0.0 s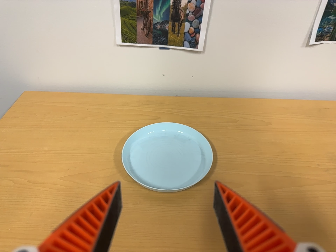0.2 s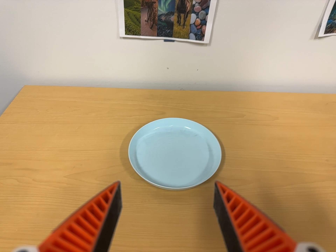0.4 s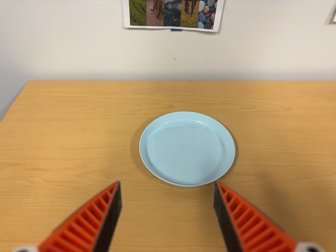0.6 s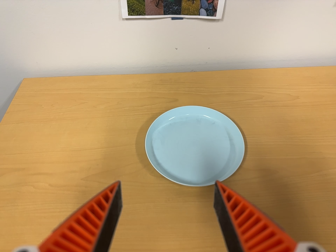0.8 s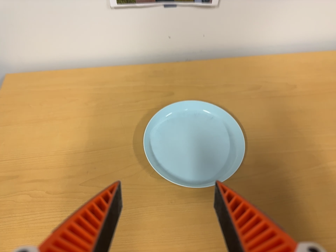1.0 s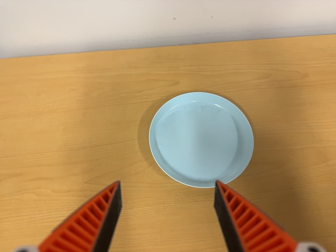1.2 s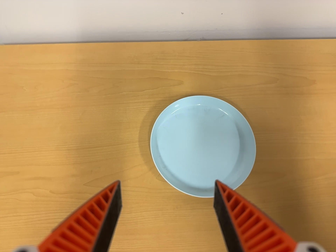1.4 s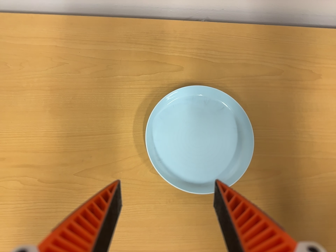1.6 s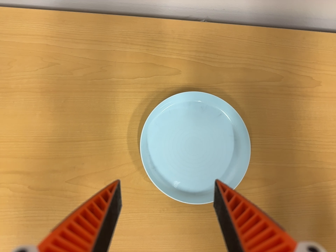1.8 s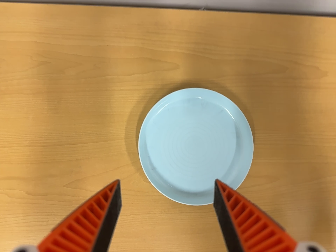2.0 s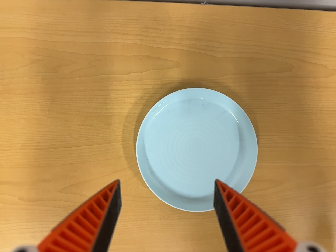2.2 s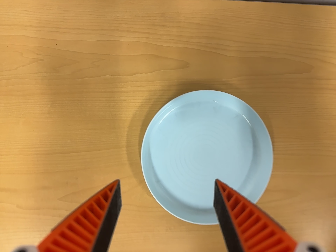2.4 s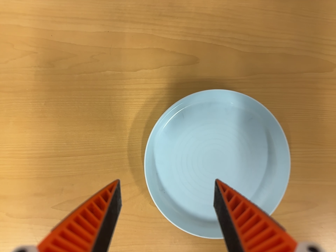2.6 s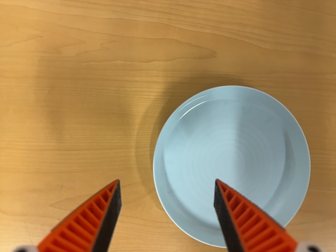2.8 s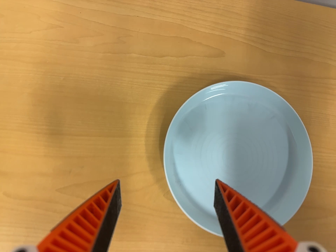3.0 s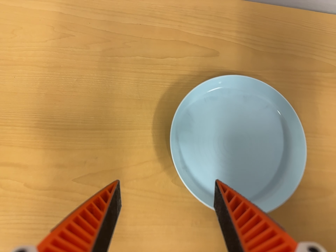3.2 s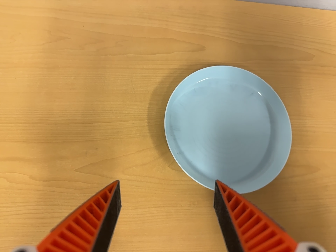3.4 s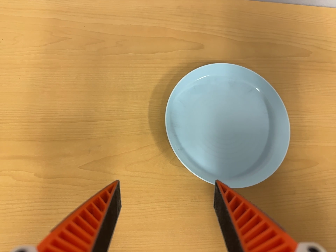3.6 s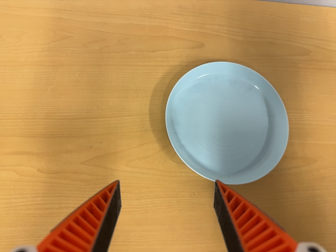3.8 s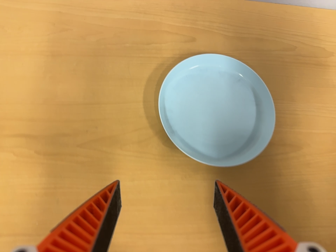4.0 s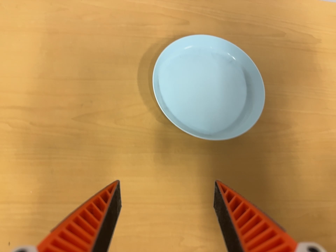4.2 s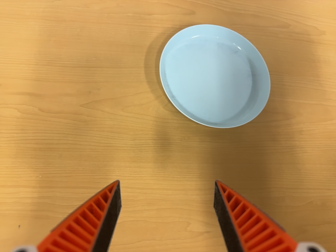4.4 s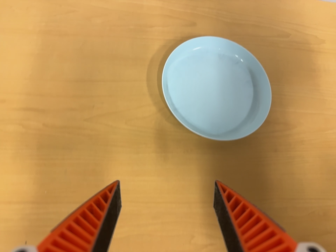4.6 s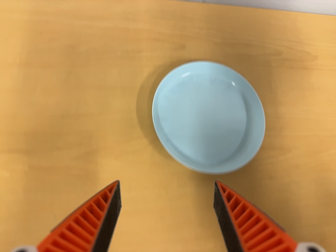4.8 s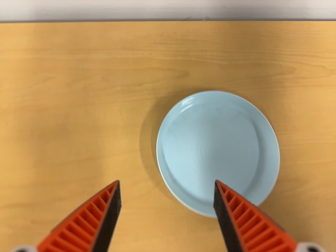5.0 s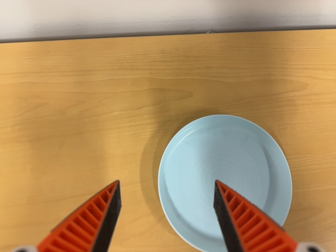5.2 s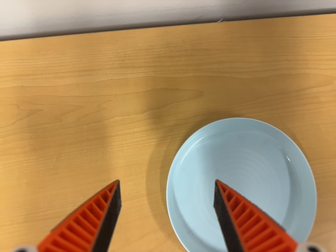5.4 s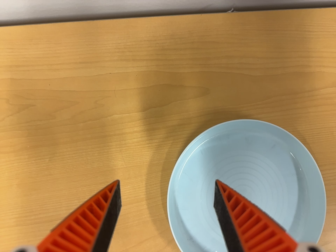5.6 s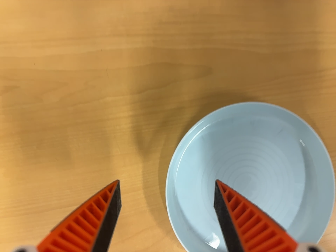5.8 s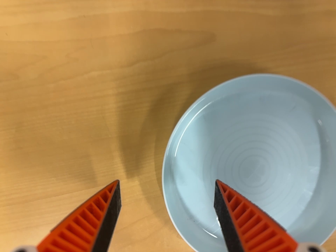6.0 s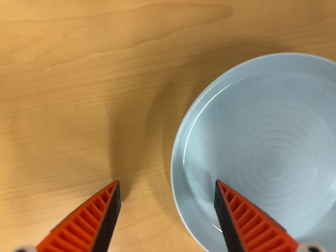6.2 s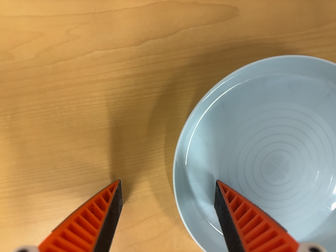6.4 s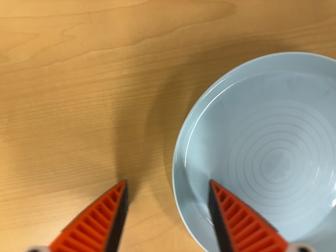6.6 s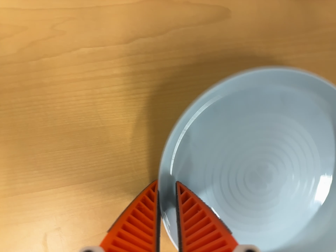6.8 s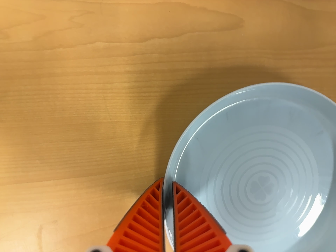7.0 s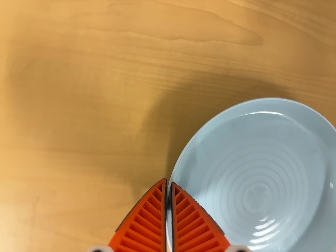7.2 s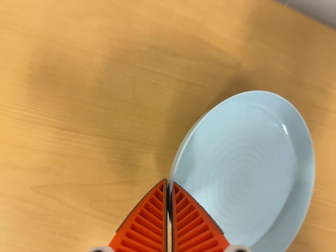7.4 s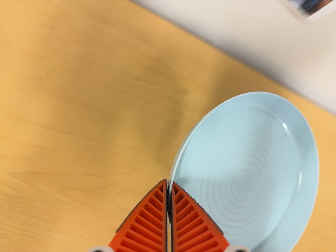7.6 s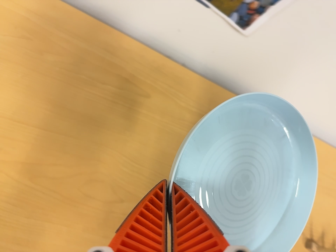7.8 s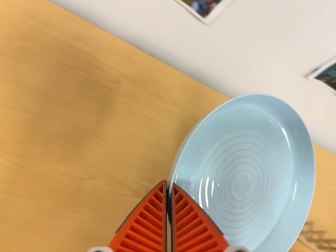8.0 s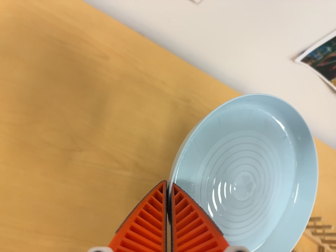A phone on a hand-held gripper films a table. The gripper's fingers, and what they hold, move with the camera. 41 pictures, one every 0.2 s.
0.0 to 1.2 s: The camera travels toward the top of its view, to its left and forward, about 24 cm. Its aim tips toward the bottom of its view by about 30 degrees.
1.2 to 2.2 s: The camera travels toward the top of its view and forward, about 16 cm. Its aim tips toward the bottom of its view by about 20 degrees.
2.2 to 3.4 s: The camera travels toward the bottom of its view and to its left, about 12 cm. Its aim tips toward the top of its view by about 10 degrees.
3.4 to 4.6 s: The camera shifts only a little, or ends up much as it began.
4.6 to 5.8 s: The camera travels toward the top of its view and forward, about 26 cm. Its aim tips toward the bottom of its view by about 20 degrees.
5.8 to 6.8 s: The camera shifts only a little, or ends up much as it began.
6.8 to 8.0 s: The scene slides to the left, as the camera pans about 25 degrees to its right. It travels toward the bottom of its view and backward, about 32 cm. Its aim tips toward the top of its view by about 30 degrees. It rolls about its line of sight by about 15 degrees, and the scene rotates clockwise.
The film runs forward here.
